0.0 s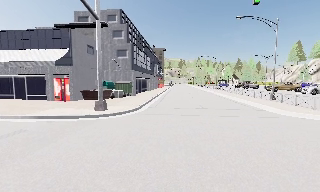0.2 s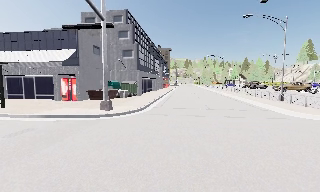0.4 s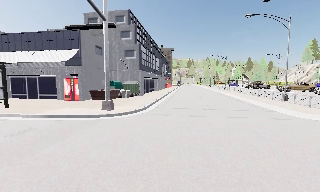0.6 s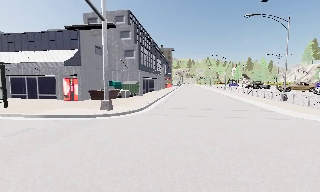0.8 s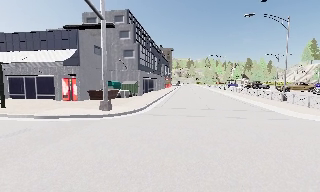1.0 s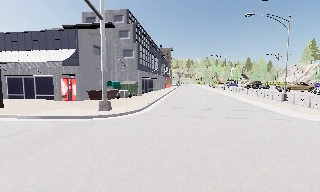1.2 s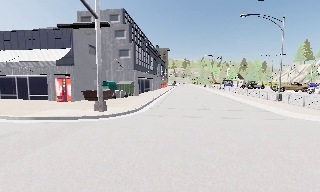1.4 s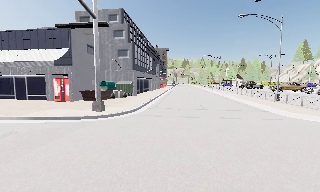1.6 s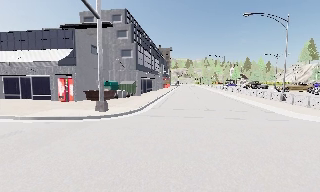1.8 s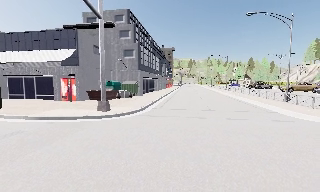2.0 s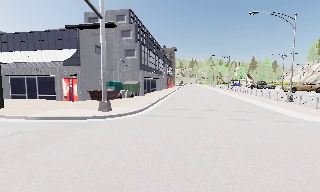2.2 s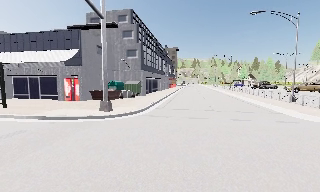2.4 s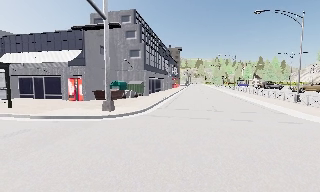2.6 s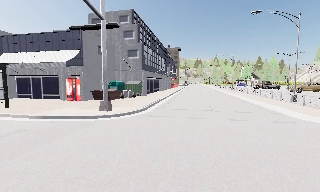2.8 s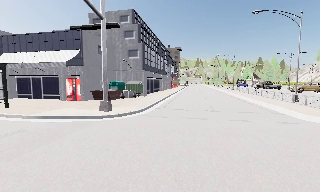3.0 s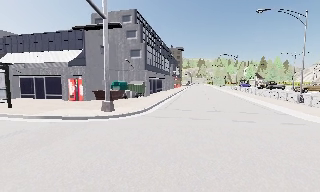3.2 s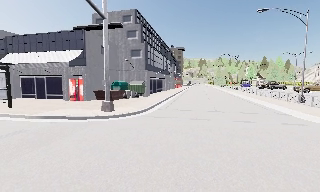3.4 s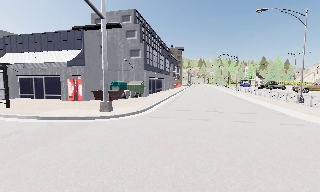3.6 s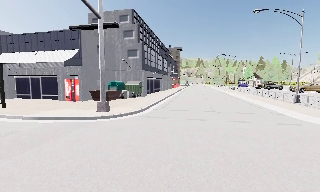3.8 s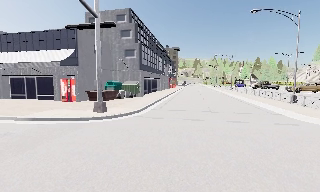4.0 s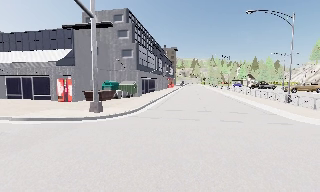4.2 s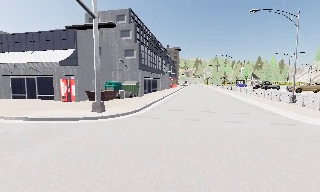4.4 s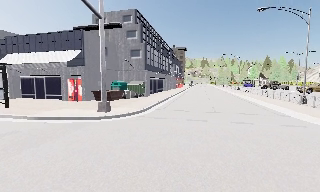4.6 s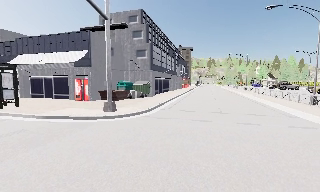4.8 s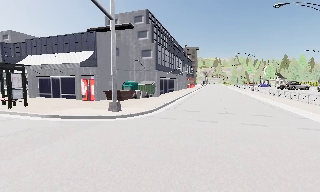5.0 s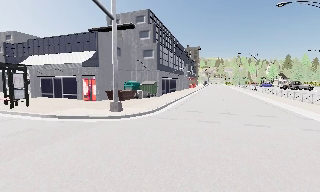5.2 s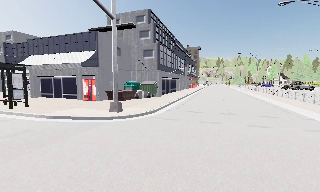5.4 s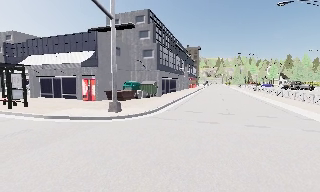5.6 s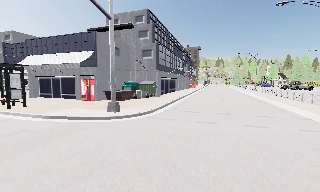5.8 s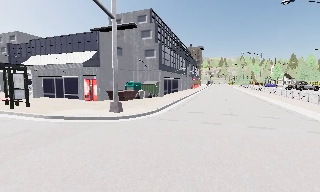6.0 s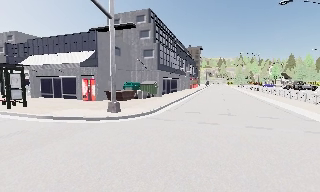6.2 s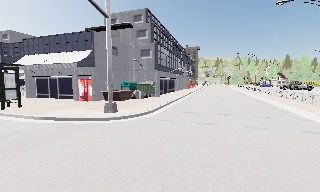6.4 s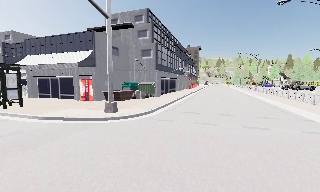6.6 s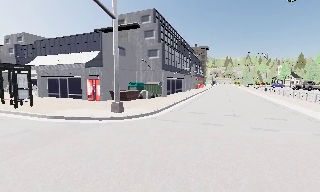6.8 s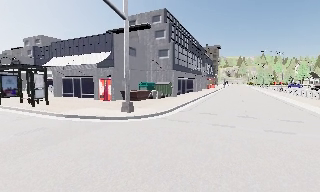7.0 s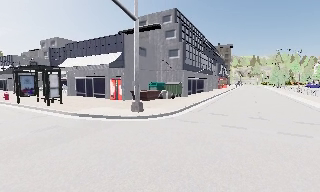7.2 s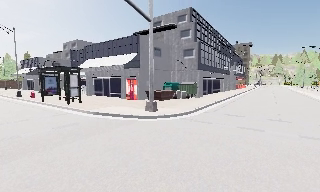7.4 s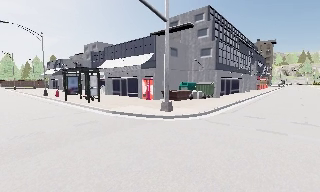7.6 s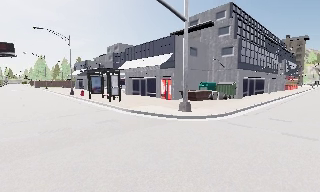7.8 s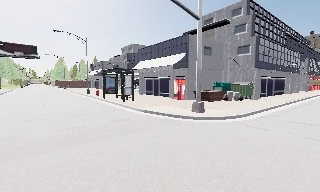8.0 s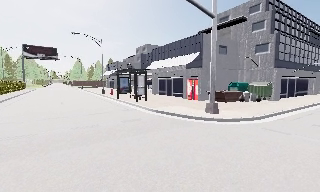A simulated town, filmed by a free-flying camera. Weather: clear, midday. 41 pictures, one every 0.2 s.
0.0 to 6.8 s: The camera pans to its left, which is counterclockwise from overhead, by about 20 degrees. It travels to its right and forward, about 2 m.
6.8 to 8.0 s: The camera pans to its left, which is counterclockwise from overhead, by about 30 degrees.
The film runs backward here.
